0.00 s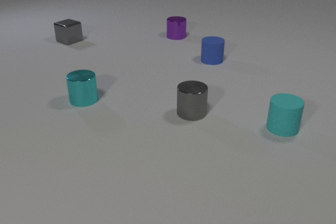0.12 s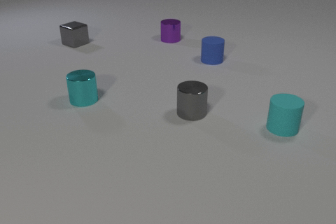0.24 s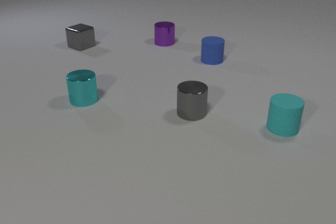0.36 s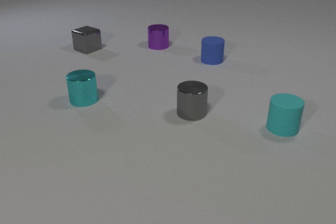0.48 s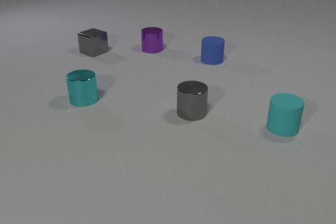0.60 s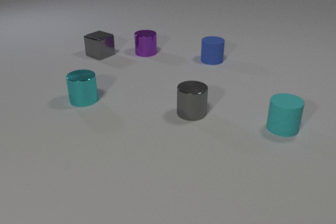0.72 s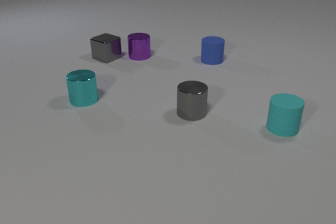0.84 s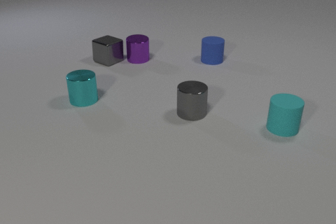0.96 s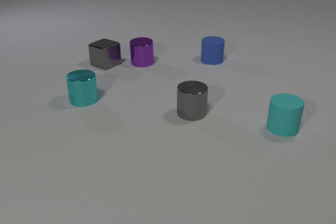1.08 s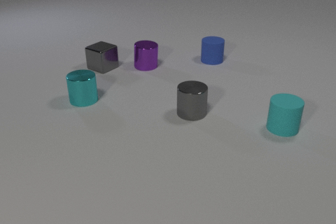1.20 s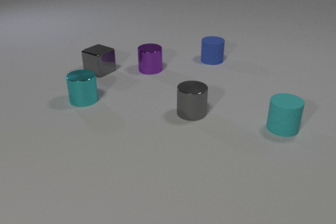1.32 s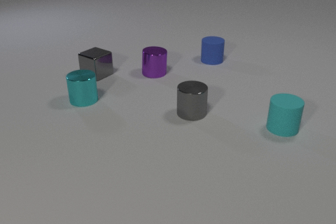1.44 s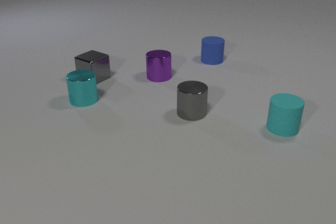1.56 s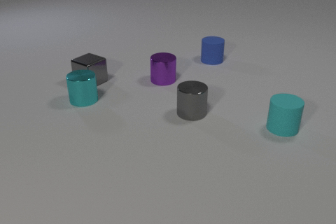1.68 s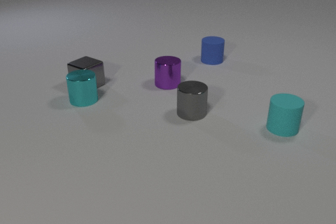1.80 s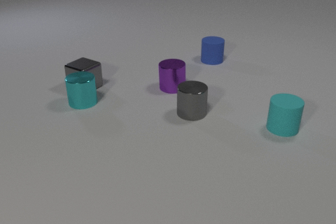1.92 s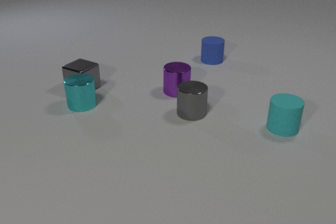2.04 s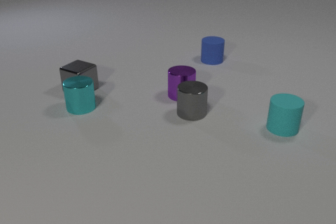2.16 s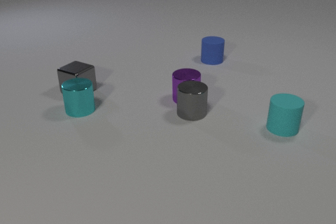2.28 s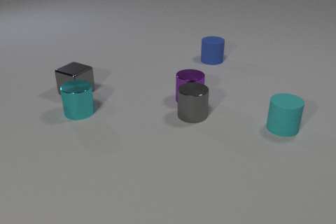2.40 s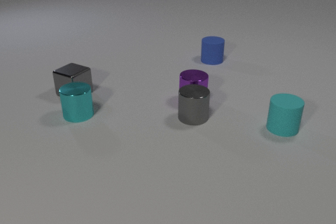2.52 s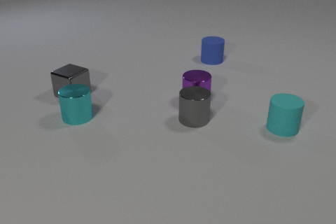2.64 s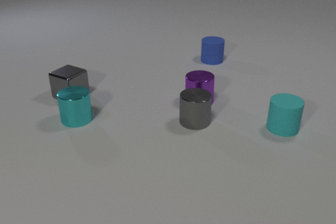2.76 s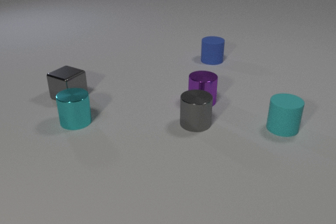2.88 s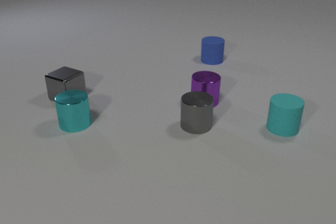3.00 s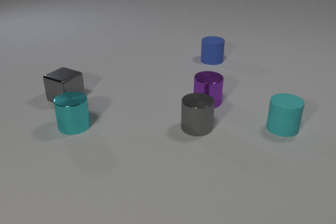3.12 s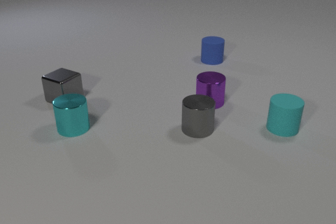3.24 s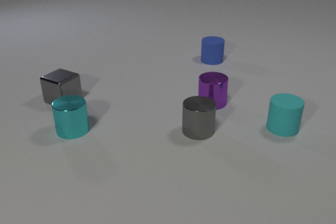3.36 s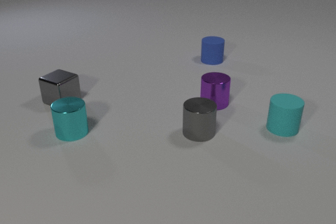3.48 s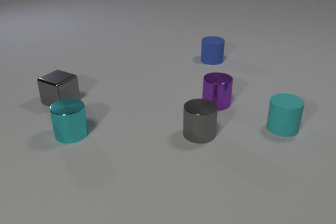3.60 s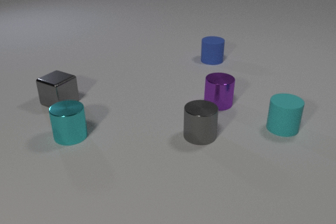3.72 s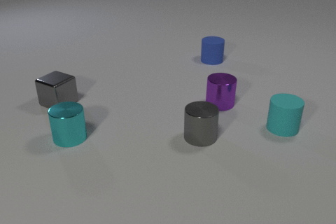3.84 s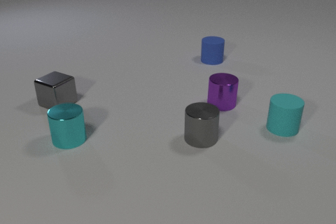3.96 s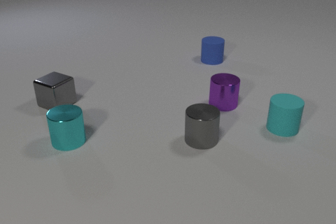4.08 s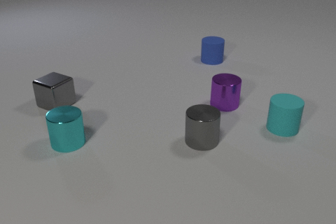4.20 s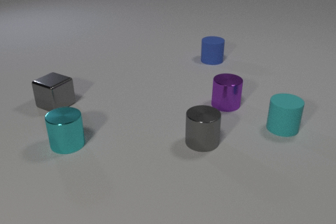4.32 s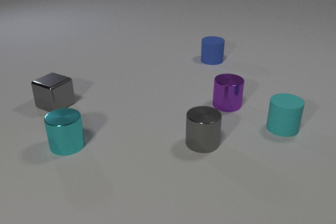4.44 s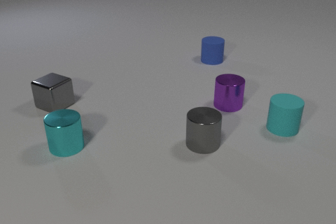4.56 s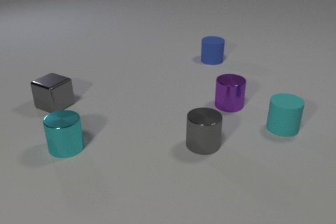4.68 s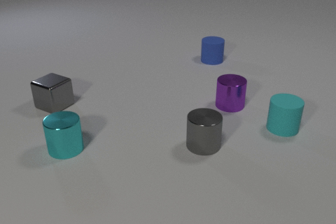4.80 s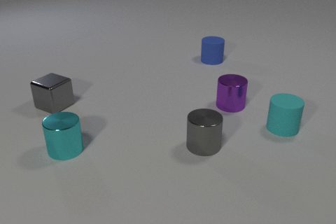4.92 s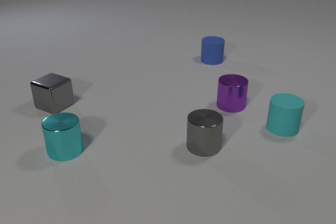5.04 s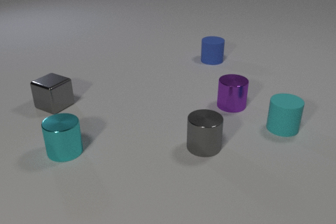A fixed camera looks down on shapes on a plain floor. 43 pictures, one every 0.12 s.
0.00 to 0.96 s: The purple metal cylinder slides toward the camera and to the left. The gray metal cube slides toward the camera and to the right. The purple metal cylinder and the gray metal cube collide.
0.96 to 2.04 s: The purple metal cylinder slides toward the camera and to the right. The gray metal cube slides toward the camera and to the left. The cyan metal cylinder slides toward the camera. The gray metal cube and the cyan metal cylinder collide.
2.04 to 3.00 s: The purple metal cylinder slides to the right and toward the camera. The gray metal cube slides toward the camera and to the left. The cyan metal cylinder slides toward the camera. The gray metal cylinder slides toward the camera. The purple metal cylinder and the gray metal cylinder collide.
3.00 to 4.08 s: The purple metal cylinder slides to the right. The gray metal cube slides toward the camera and to the left. The cyan metal cylinder slides toward the camera. The gray metal cylinder slides toward the camera.
4.08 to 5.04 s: The purple metal cylinder slides to the right. The cyan metal cylinder slides toward the camera. The gray metal cylinder slides toward the camera.
How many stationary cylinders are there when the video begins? 4.
How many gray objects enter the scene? 0.
What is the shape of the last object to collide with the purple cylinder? cylinder.
